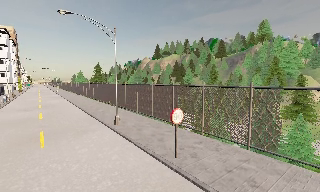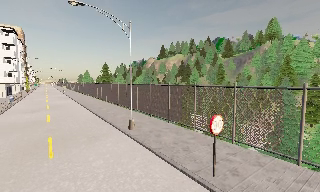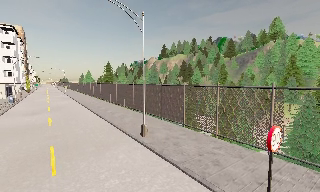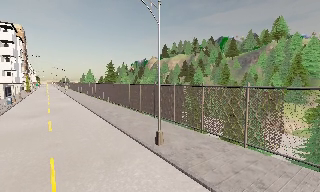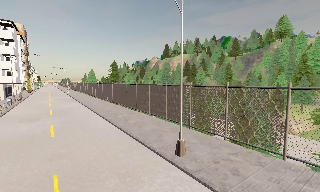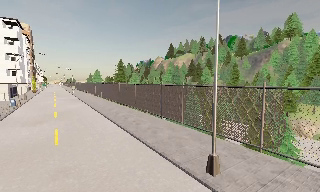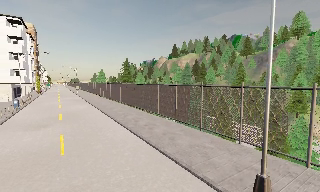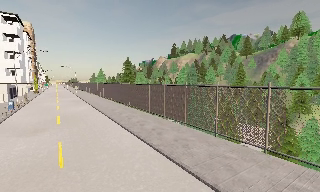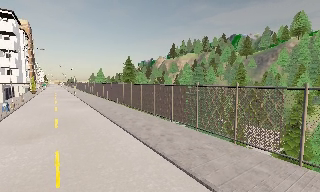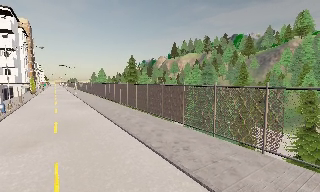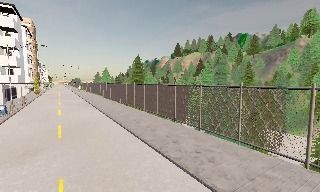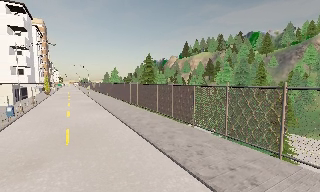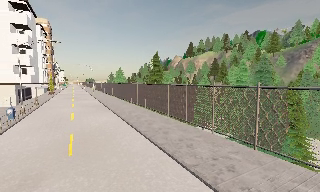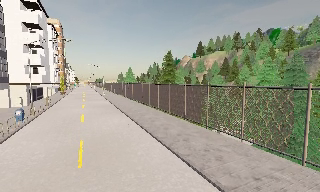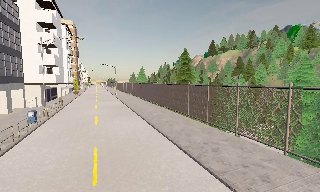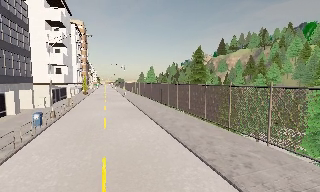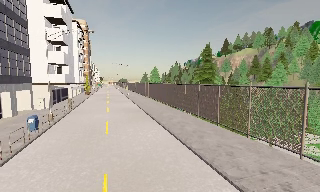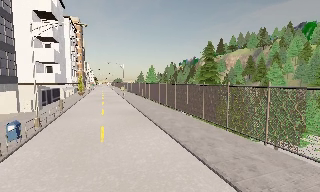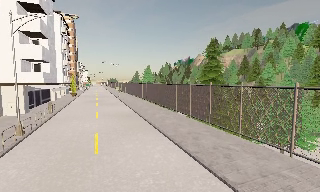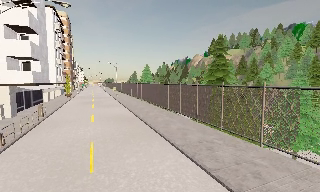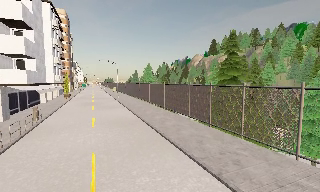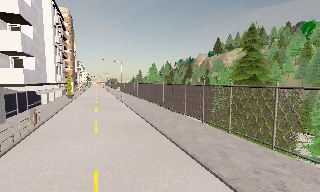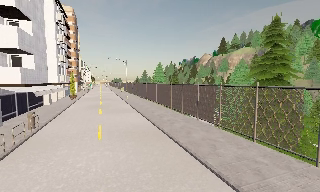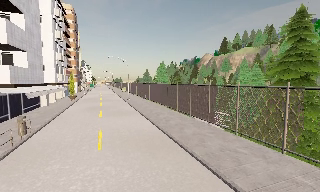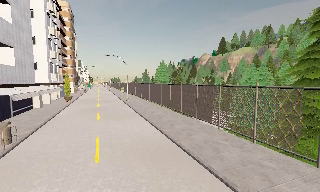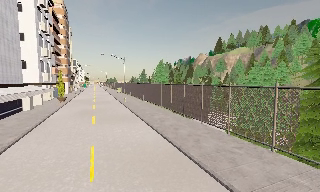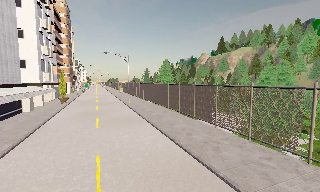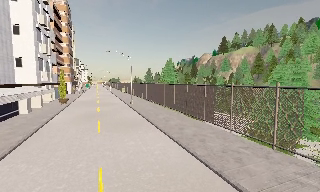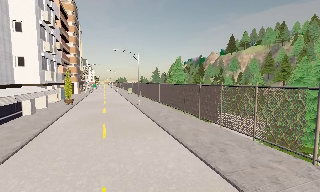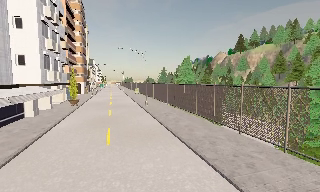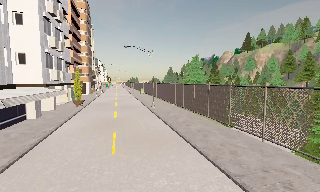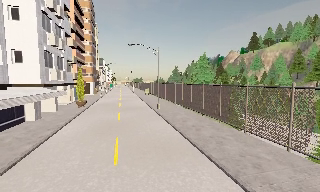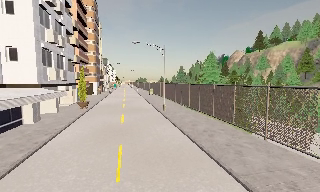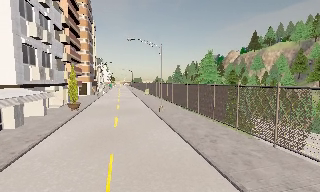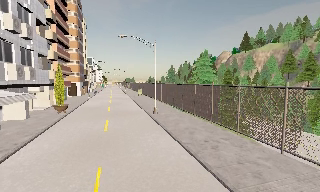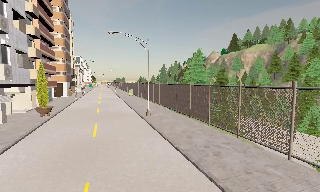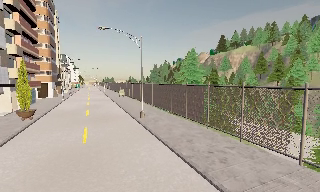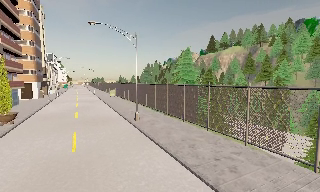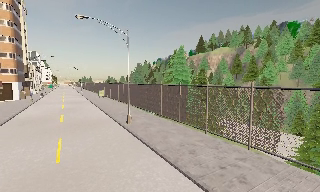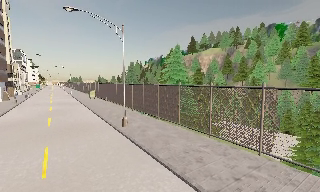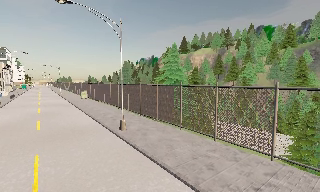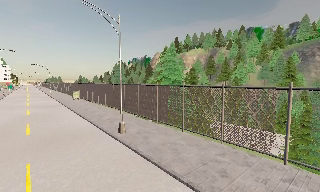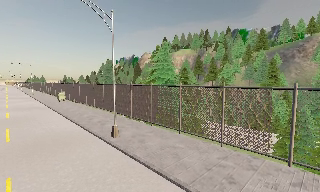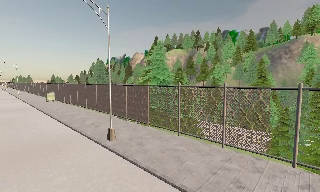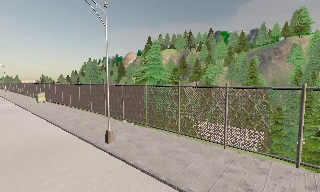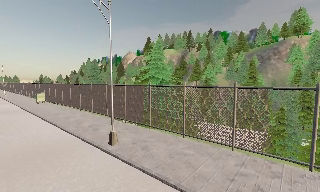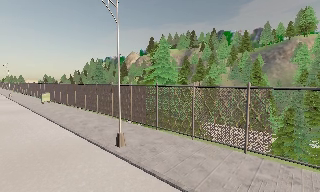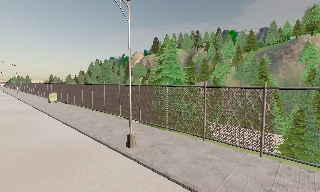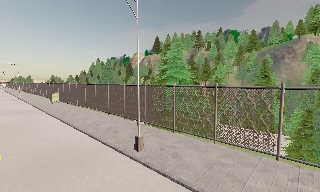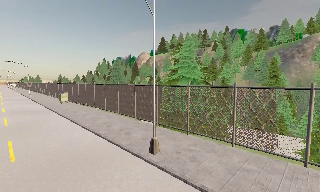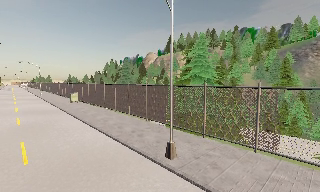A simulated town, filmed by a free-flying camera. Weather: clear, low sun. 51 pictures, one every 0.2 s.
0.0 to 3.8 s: The scene slides to the right, as the camera pans about 15 degrees to its left. It travels forward and to its left, about 30 m, so what stands in front looms larger.
3.8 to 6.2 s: The camera travels forward, about 16 m, so what stands in front looms larger.
6.2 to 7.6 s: The camera pans to its right, which is clockwise from overhead, by about 15 degrees. It travels forward, about 7 m, so what stands in front looms larger.
7.6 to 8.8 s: The camera pans to its right, which is clockwise from overhead, by about 20 degrees. It travels forward and to its left, about 4.5 m, so what stands in front looms larger. It loses speed.
8.8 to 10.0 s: The camera travels to its left and forward, about 3 m, so close, fixed things drift to the right.
The film runs forward here.
